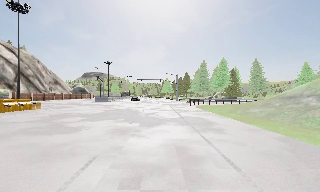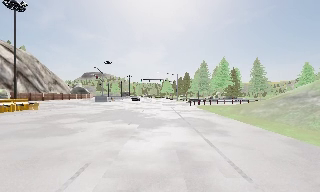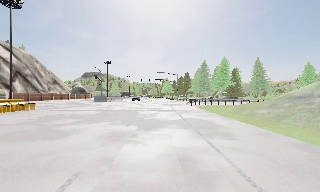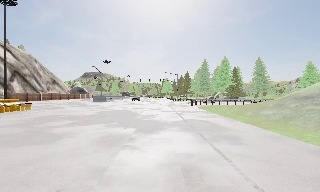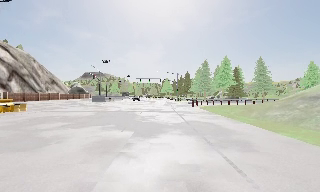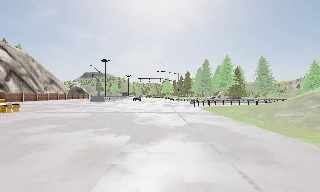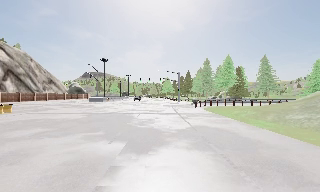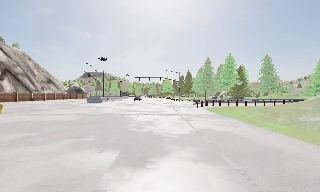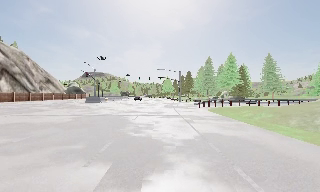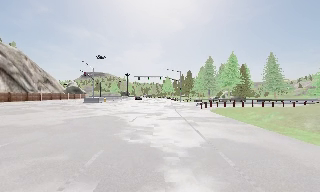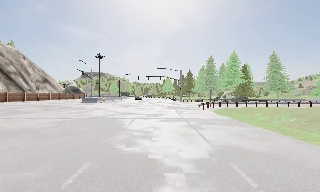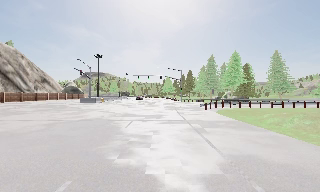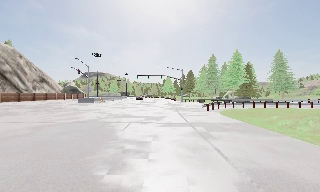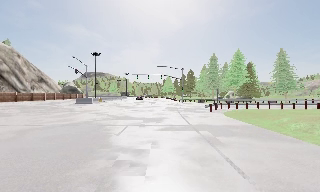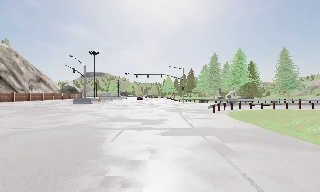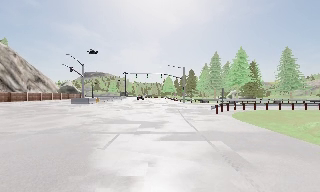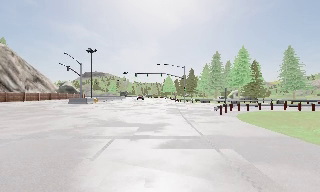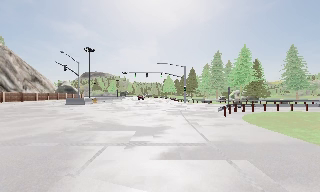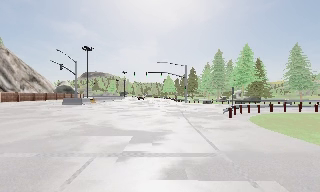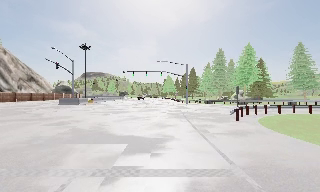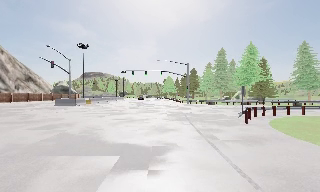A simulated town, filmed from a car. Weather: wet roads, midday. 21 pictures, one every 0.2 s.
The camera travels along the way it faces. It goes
forward.
0.0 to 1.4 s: The camera travels forward, about 5 m, so what stands in front looms larger. It gains speed.
1.4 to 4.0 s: The camera travels forward, about 12 m, so what stands in front looms larger.
The film runs forward here.
